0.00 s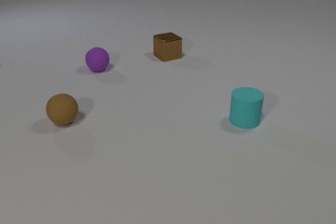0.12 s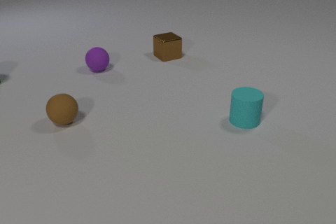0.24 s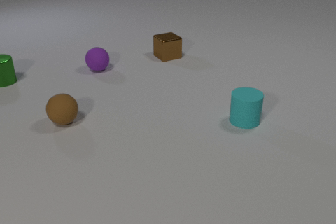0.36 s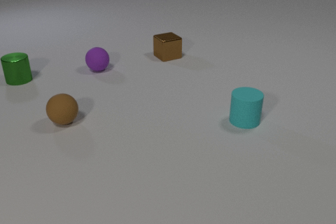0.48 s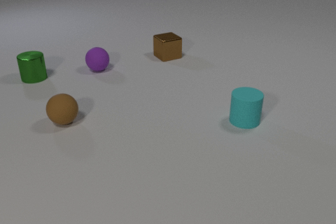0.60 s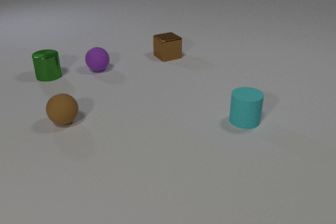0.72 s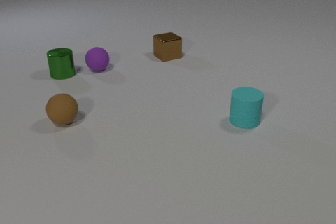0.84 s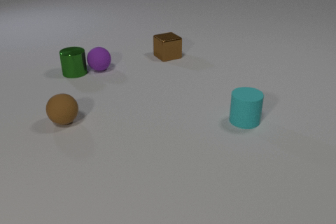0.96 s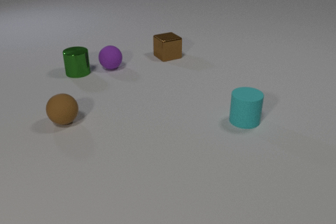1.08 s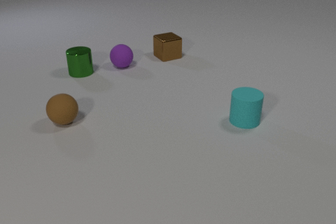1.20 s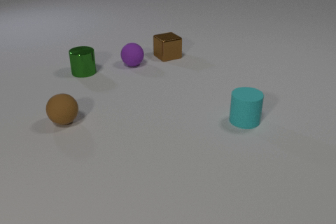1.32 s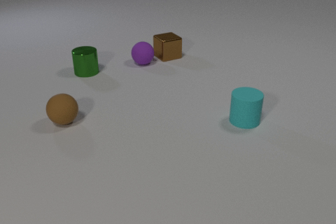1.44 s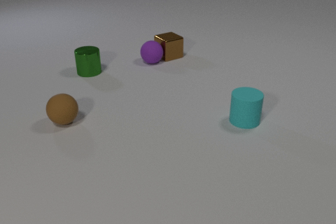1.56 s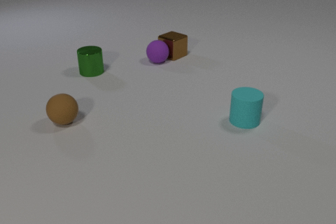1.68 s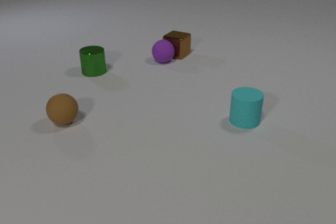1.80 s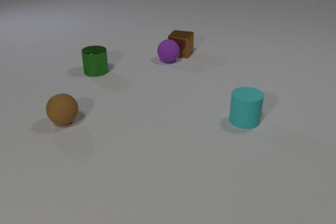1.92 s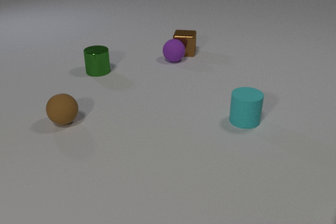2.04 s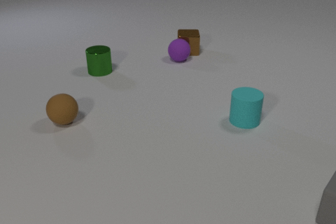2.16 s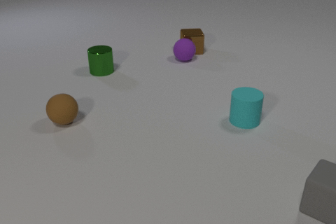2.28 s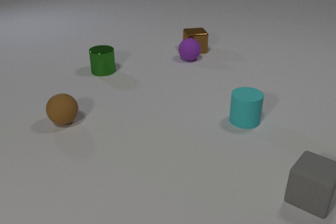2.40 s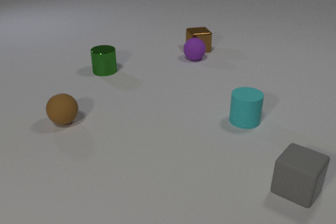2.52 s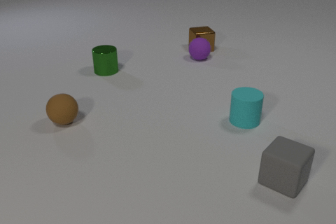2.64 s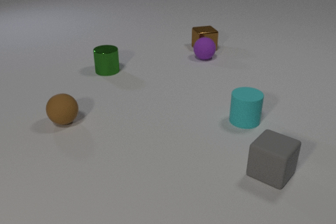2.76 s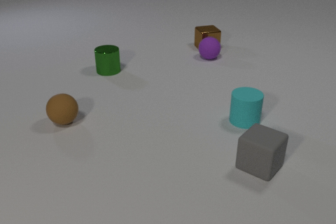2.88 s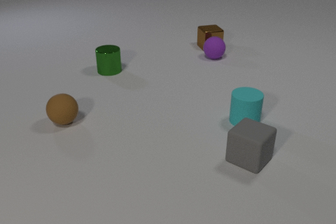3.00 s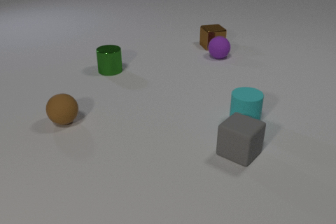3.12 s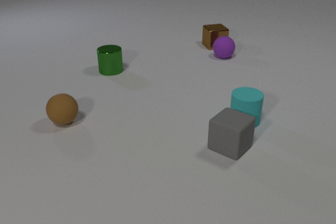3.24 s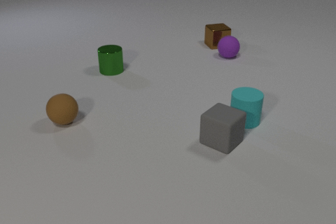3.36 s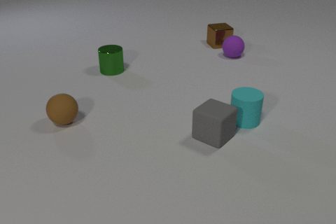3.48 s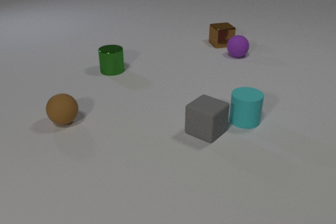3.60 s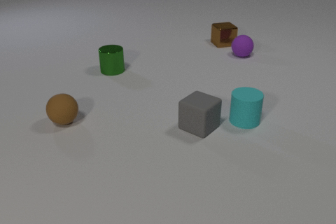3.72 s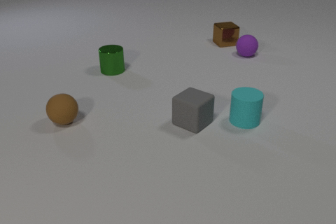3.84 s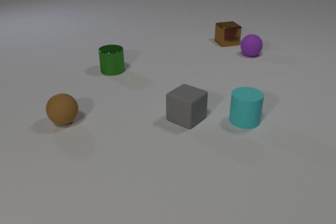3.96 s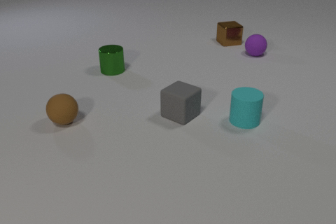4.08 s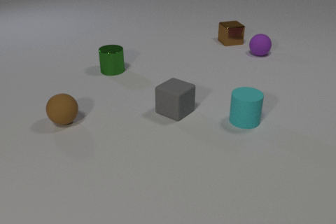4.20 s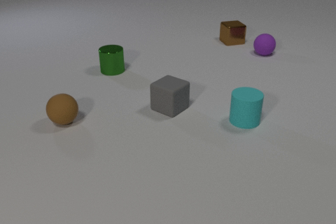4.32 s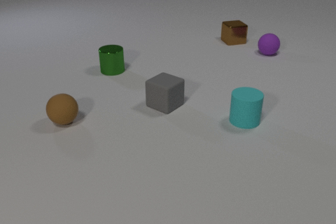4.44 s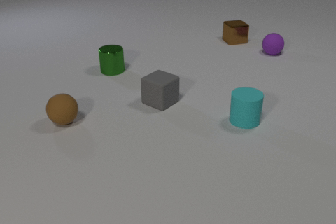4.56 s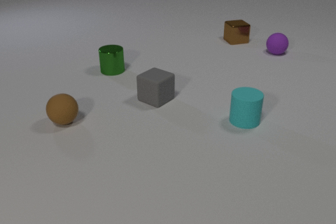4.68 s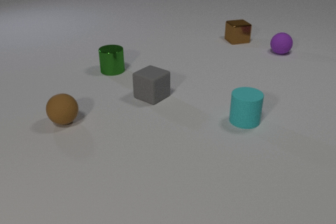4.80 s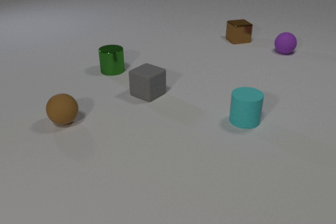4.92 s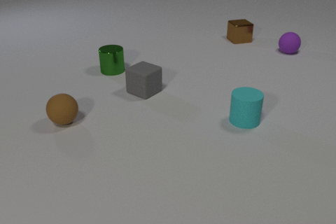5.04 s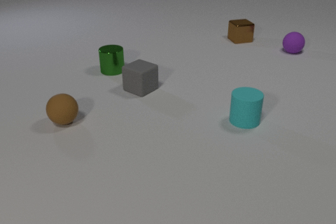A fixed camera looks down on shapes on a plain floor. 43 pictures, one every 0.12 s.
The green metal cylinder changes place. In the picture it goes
to the right.
The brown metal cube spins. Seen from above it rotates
counterclockwise.
0.00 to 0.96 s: The green metal cylinder comes in at the left edge, slides to the right. The purple rubber sphere rolls to the right. The green metal cylinder and the purple rubber sphere collide.
0.96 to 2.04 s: The green metal cylinder slides to the right. The purple rubber sphere rolls to the right. The brown metal cube slides to the right and away from the camera, spins so that its near face slides to the right, counterclockwise seen from above. The gray rubber cube comes in at the right edge, slides to the left. The purple rubber sphere and the brown metal cube collide.
2.04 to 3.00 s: The green metal cylinder slides to the right. The purple rubber sphere rolls to the right. The brown metal cube slides to the right and away from the camera. The gray rubber cube slides to the left and away from the camera.
3.00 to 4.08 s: The purple rubber sphere rolls to the right. The brown metal cube slides to the right and away from the camera. The gray rubber cube slides away from the camera and to the left.
4.08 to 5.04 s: The purple rubber sphere rolls to the right and away from the camera. The brown metal cube slides to the right and away from the camera. The gray rubber cube slides away from the camera and to the left.
Are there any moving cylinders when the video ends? no.
How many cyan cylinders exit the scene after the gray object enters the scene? 0.
What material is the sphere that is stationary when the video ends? rubber.
